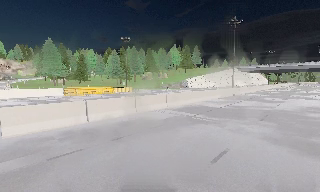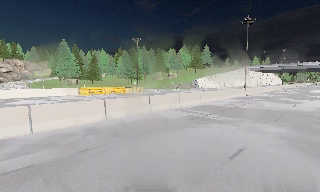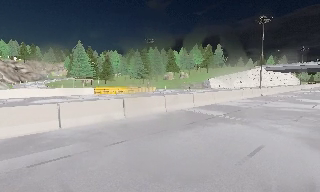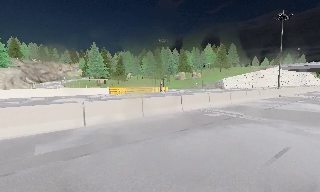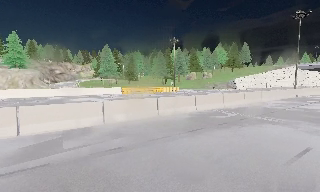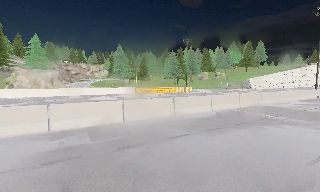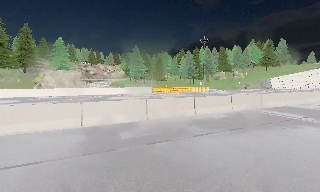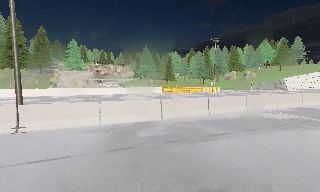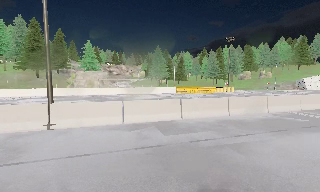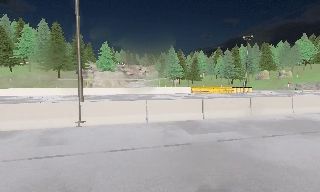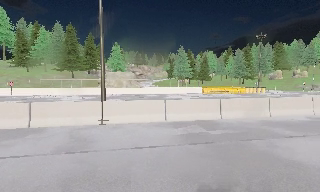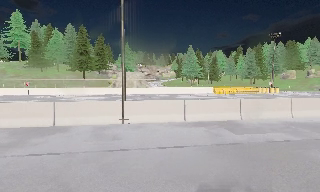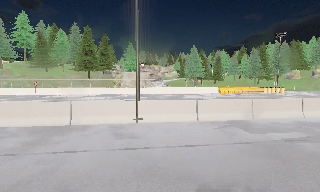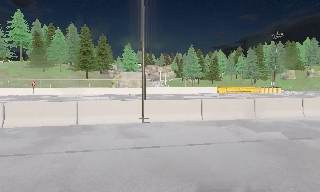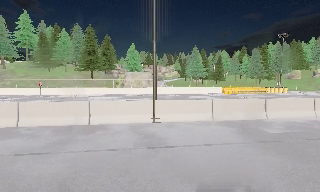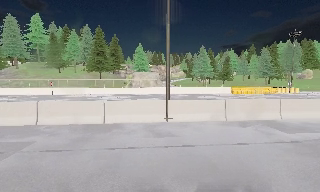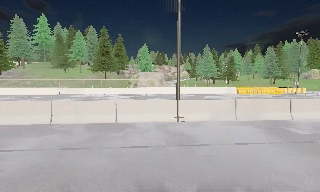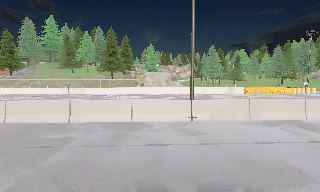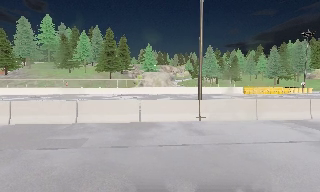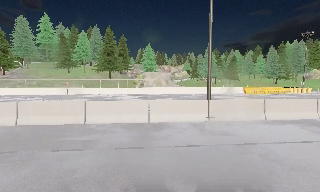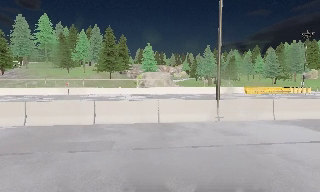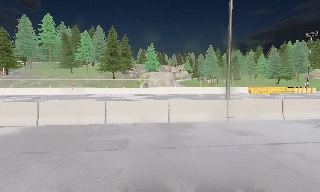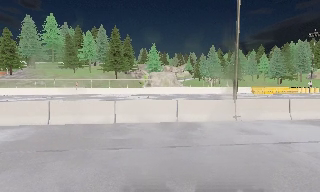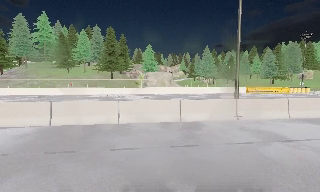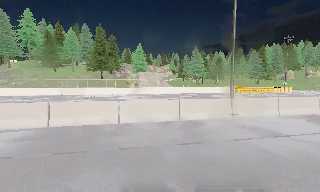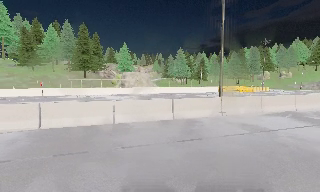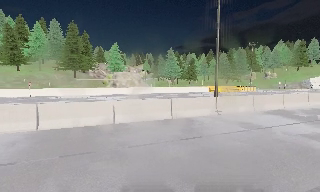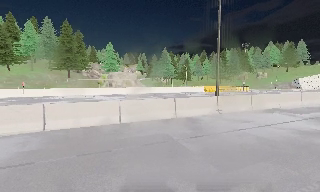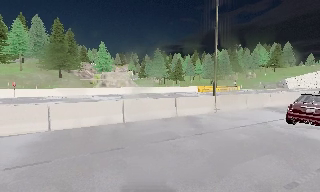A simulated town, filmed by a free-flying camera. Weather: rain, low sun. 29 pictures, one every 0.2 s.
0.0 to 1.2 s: The scene slides to the right, as the camera pans about 25 degrees to its left. It travels to its left and backward, about 2.5 m, so close, fixed things drift to the right.
1.2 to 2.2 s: The camera swings to its left by about 20 degrees, and the scene slides to the right. It travels to its left, about 3 m, so close, fixed things drift to the right.
2.2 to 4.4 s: The camera travels to its left, about 6 m, so close, fixed things drift to the right.
4.4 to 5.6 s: The camera pans to its right, which is clockwise from overhead, by about 20 degrees. It travels to its left, about 3.5 m.
The film runs backward here.
